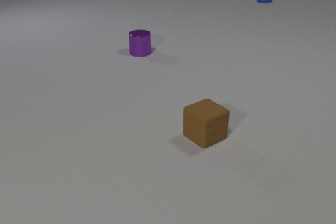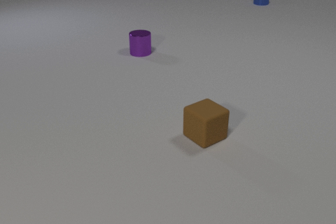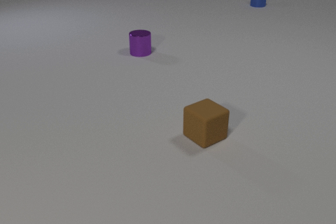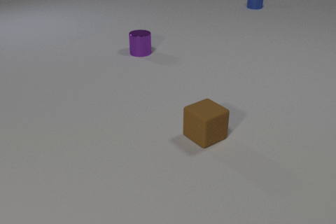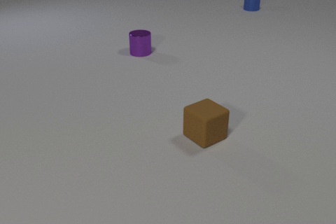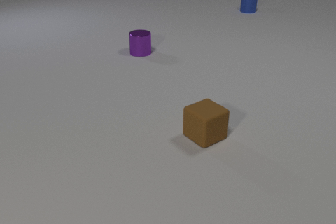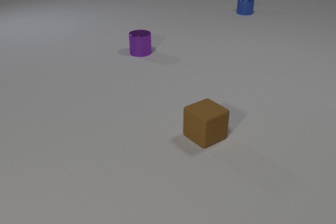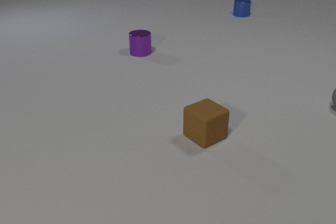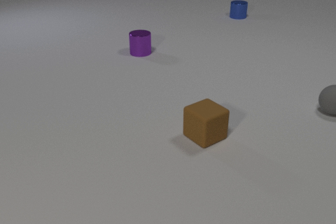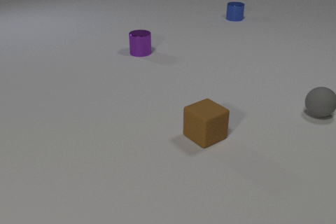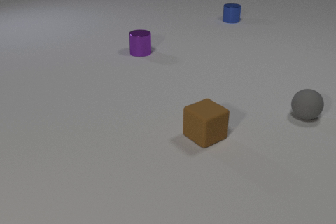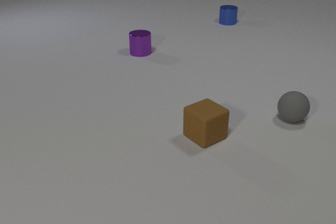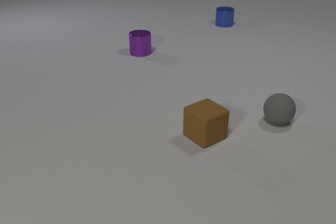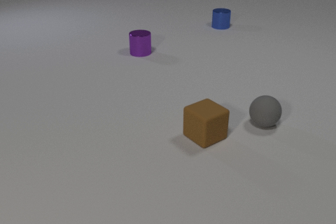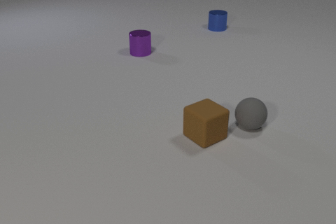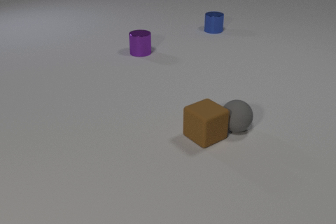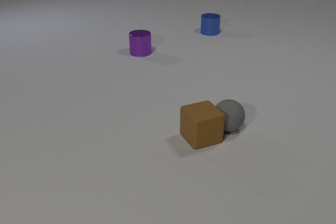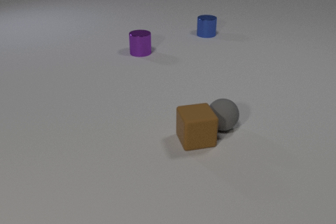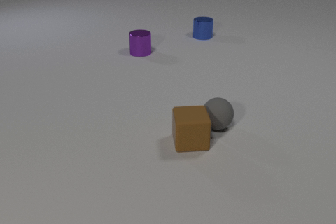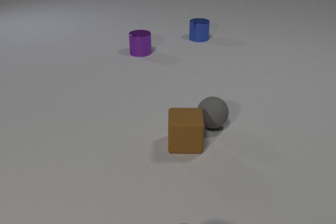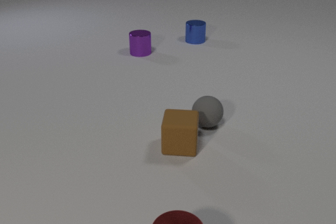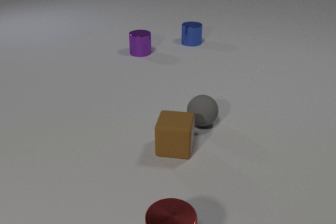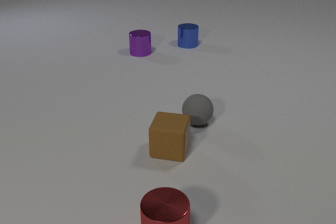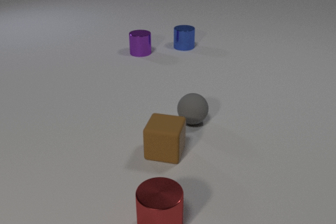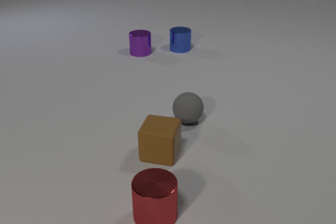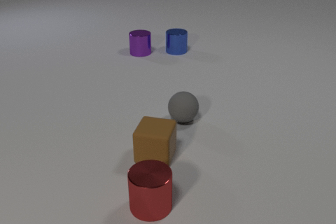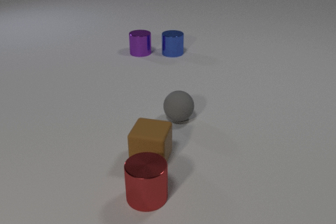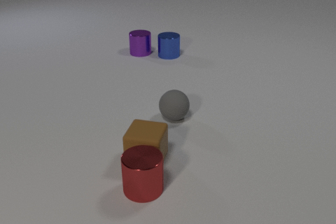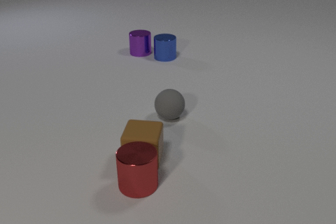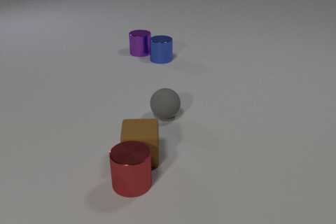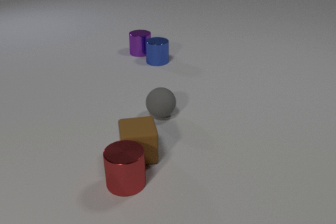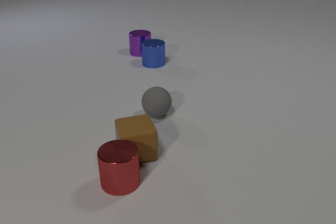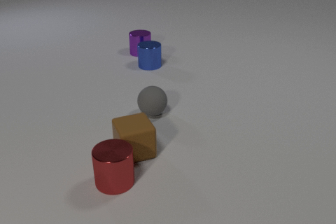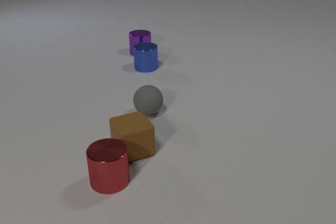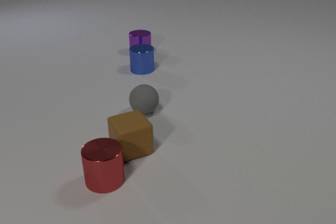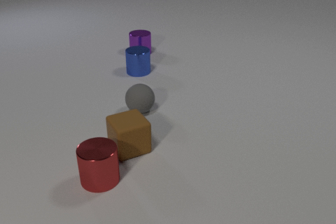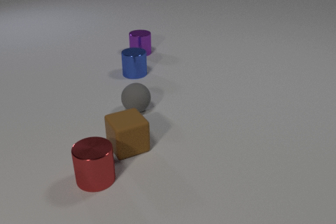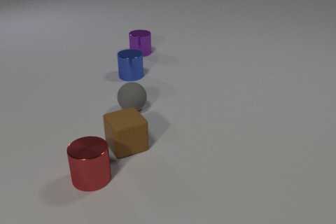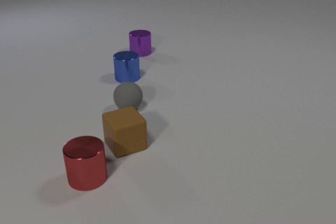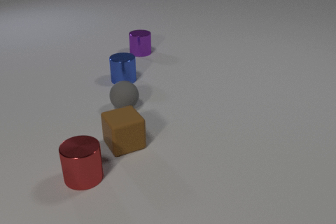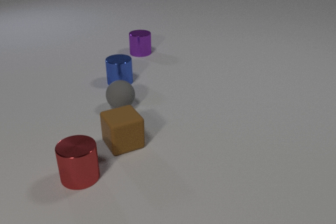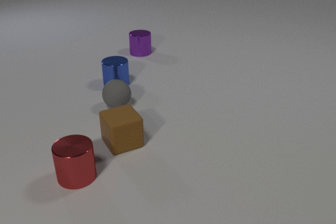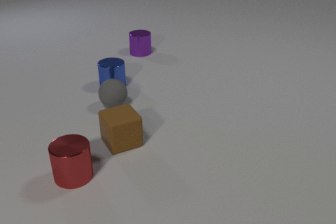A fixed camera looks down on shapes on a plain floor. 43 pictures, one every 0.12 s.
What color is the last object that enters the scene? red.
How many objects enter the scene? 2.
Are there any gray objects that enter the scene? yes.
0.00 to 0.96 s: The gray rubber sphere comes in at the right edge, rolls to the left and toward the camera. The blue metal cylinder slides toward the camera and to the left.
0.96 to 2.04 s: The gray rubber sphere rolls to the left and toward the camera. The brown rubber cube slides to the left and toward the camera, spins so that its near face slides to the left, clockwise seen from above. The blue metal cylinder slides toward the camera and to the left. The gray rubber sphere and the brown rubber cube collide.
2.04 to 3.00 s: The gray rubber sphere rolls to the left. The brown rubber cube slides to the left and toward the camera, spins so that its near face slides to the left, clockwise seen from above. The red metal cylinder comes in at the bottom edge, slides away from the camera. The blue metal cylinder slides toward the camera and to the left.
3.00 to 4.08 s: The gray rubber sphere rolls to the left and away from the camera. The brown rubber cube slides to the left and away from the camera, spins counterclockwise seen from above by about 45 degrees, its near face sliding to the right. The red metal cylinder slides to the left and away from the camera. The blue metal cylinder slides toward the camera and to the left. The brown rubber cube and the red metal cylinder collide.
4.08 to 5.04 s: The gray rubber sphere rolls to the left and away from the camera. The brown rubber cube slides away from the camera and to the left. The red metal cylinder slides to the left and away from the camera. The blue metal cylinder slides toward the camera and to the left.
